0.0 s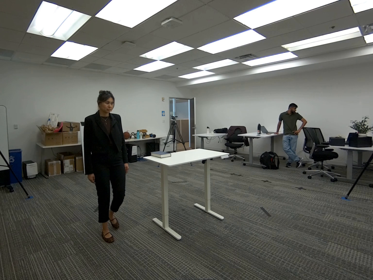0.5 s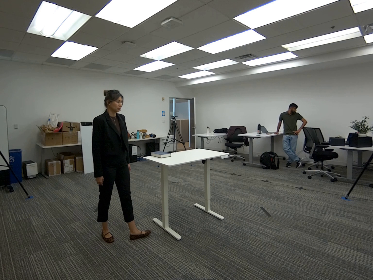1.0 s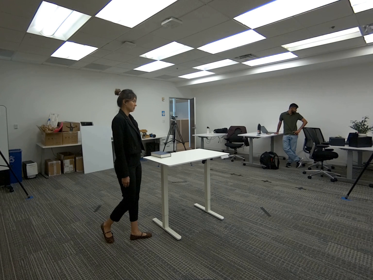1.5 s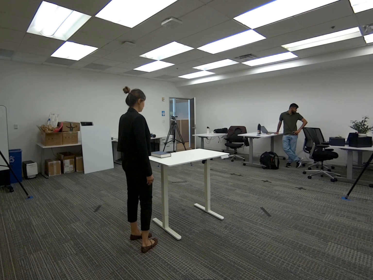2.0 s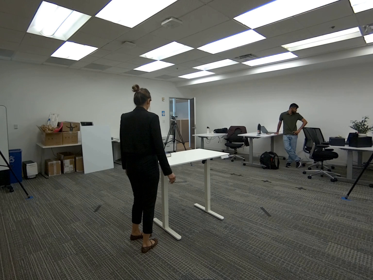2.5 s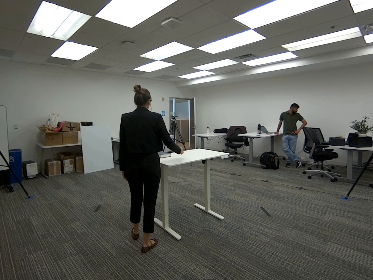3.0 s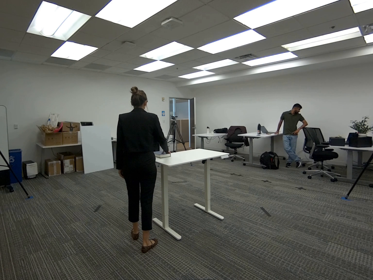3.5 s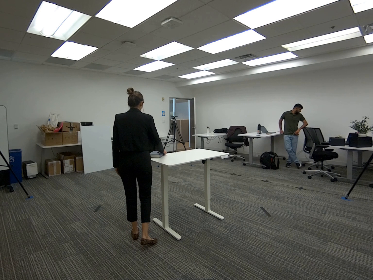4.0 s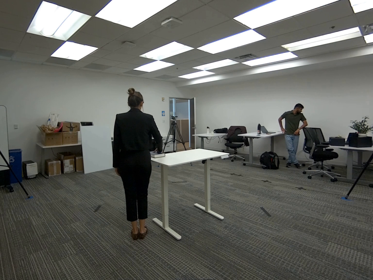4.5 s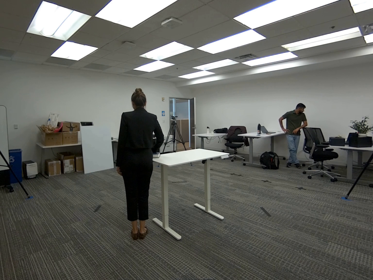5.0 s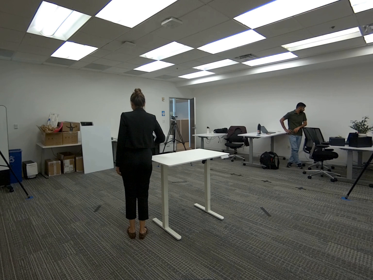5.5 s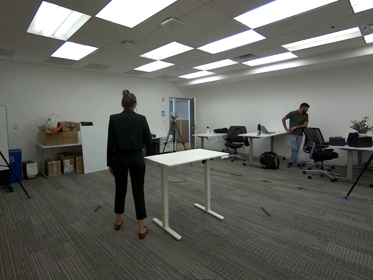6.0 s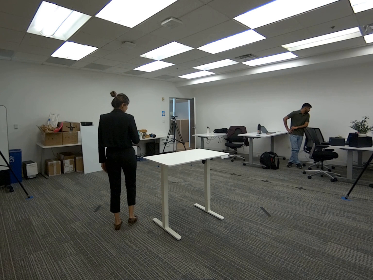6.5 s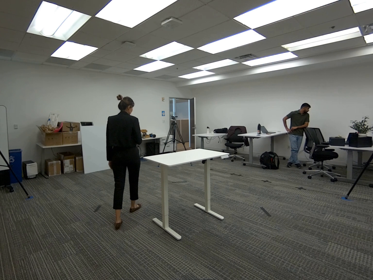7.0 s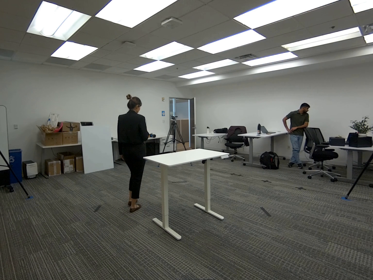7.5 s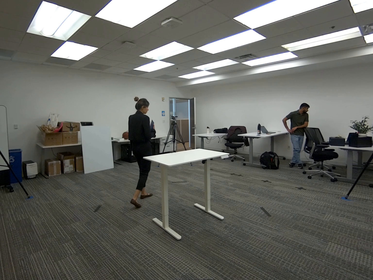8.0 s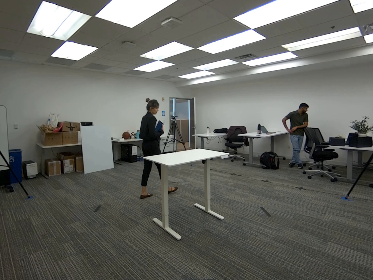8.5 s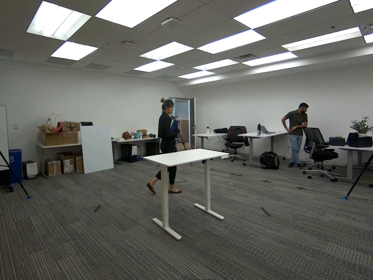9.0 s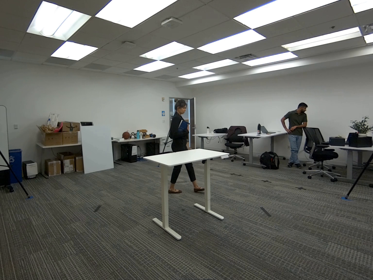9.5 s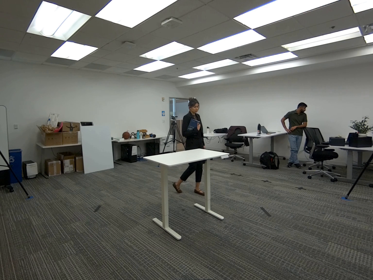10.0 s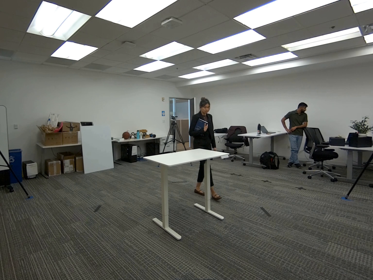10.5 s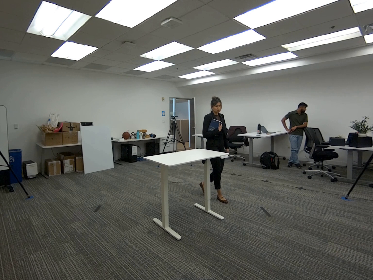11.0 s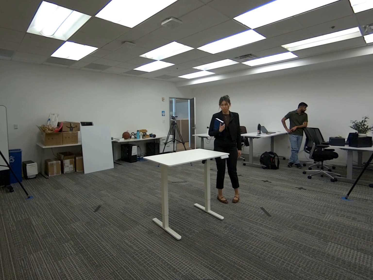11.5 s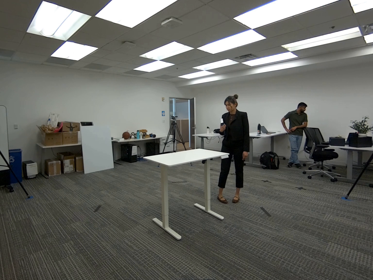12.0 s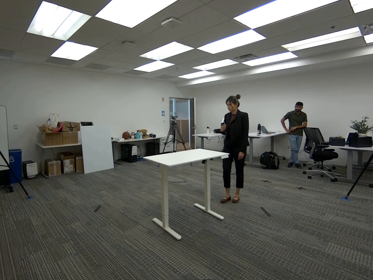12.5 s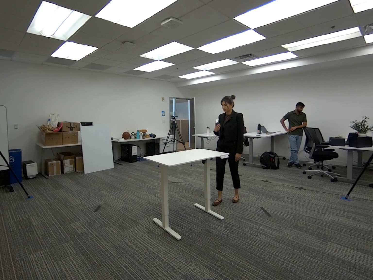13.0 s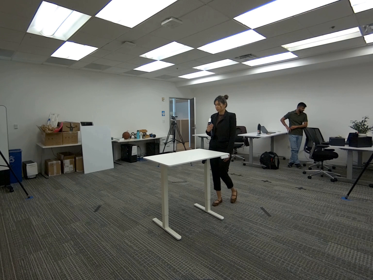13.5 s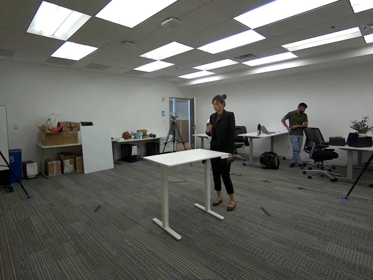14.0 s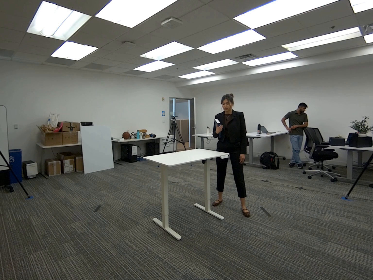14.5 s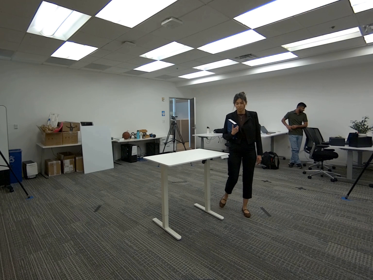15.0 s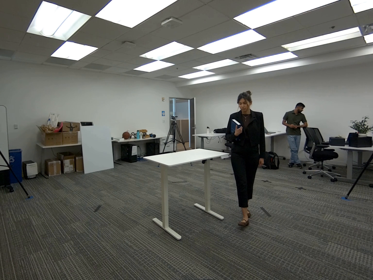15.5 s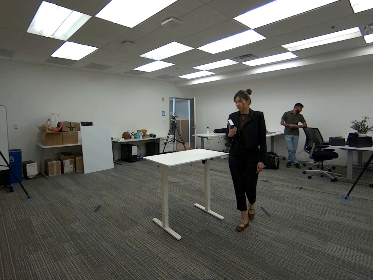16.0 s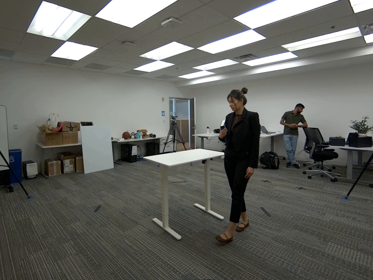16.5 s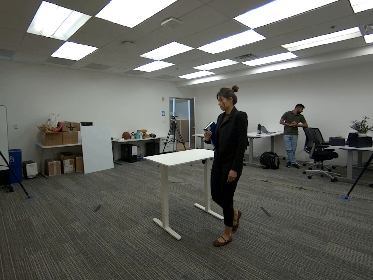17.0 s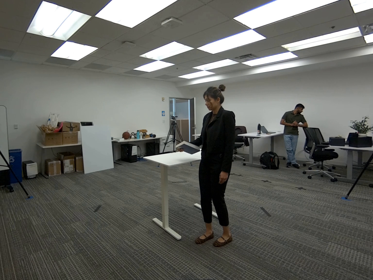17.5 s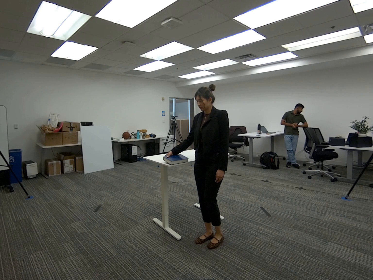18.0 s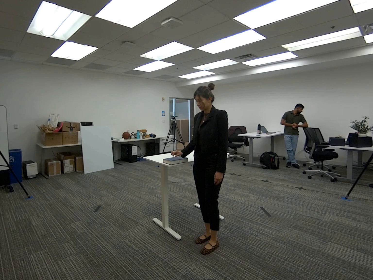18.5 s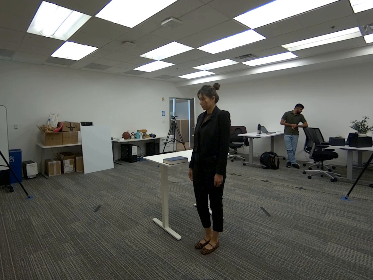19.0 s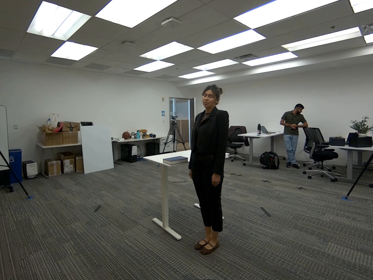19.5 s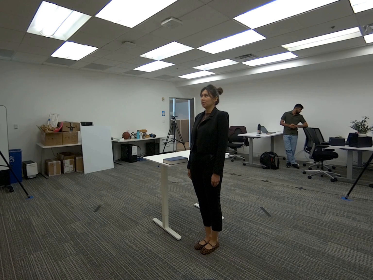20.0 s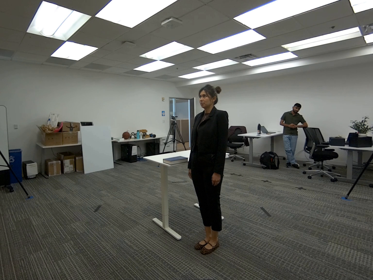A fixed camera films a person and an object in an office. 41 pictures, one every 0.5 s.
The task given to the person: Pick up the dark blue book with your right hand from the white desk and tuck the book under your left arm, walk around and then place the book back to the white desk with your right hand.
